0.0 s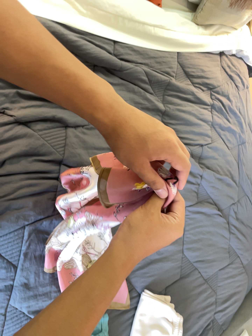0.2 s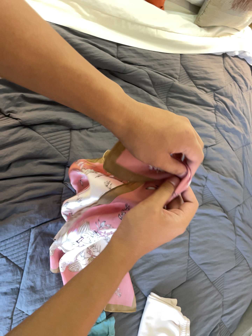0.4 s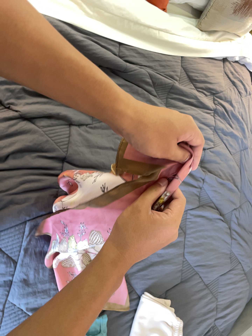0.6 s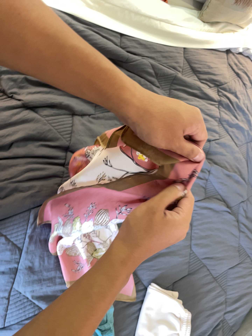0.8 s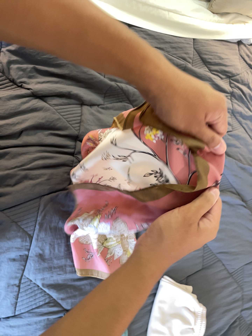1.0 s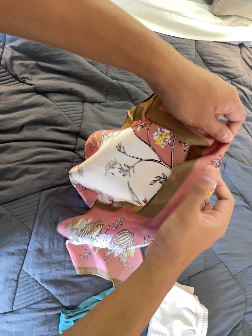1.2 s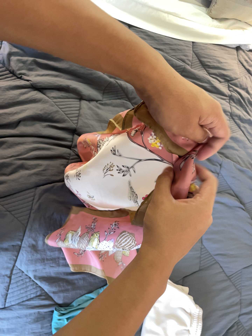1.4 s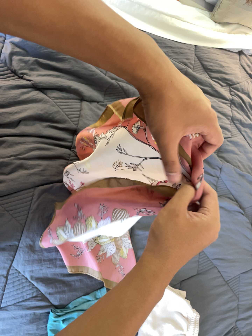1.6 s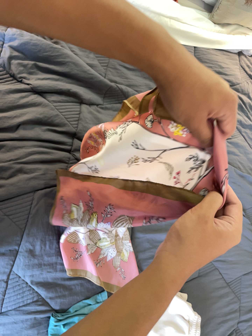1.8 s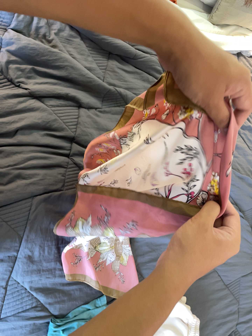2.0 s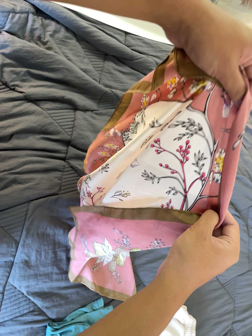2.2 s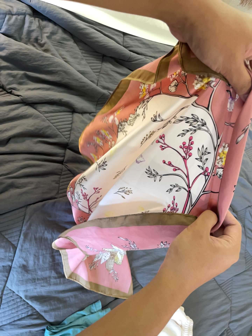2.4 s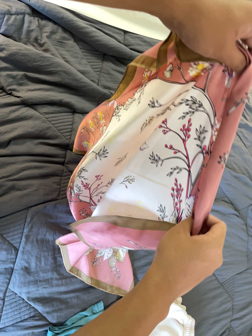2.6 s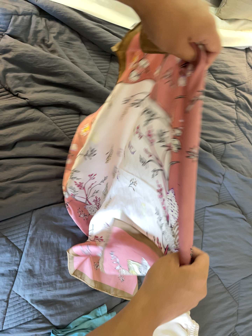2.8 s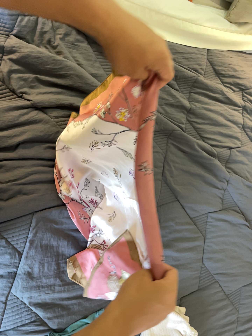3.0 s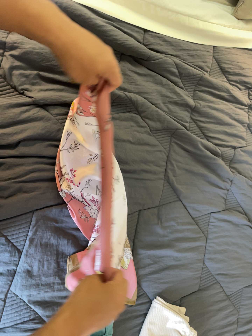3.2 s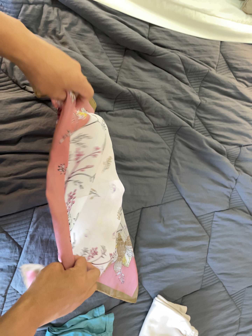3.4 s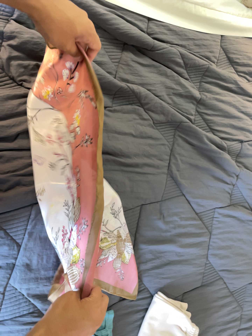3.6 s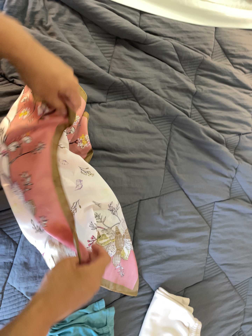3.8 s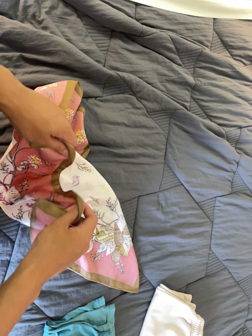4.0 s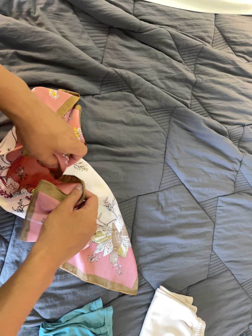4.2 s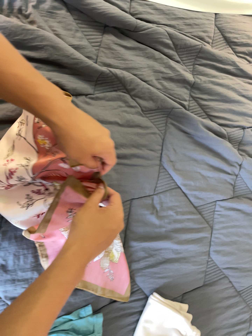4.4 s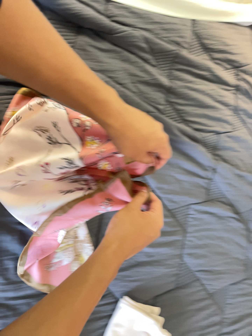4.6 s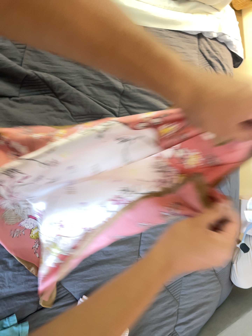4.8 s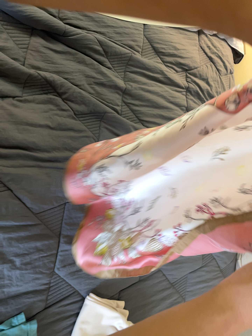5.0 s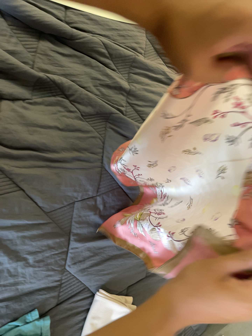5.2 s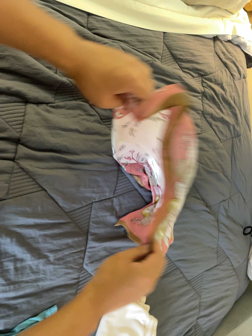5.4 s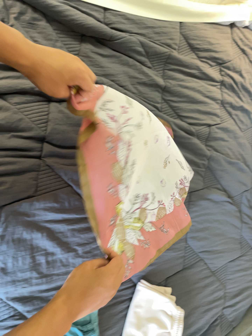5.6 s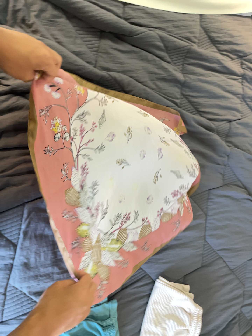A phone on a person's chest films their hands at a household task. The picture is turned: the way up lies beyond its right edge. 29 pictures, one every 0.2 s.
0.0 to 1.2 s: The camera travels toward the bottom of its view, about 16 cm, so close, fixed things drift upward.
1.2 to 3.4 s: The camera travels toward the top of its view and forward, about 14 cm.
3.4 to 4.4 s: The camera travels to its right and forward, about 14 cm, so close, fixed things drift to the left.
4.4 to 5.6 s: The camera travels to its left and backward, about 12 cm, so close, fixed things drift to the right.
The film runs forward here.
